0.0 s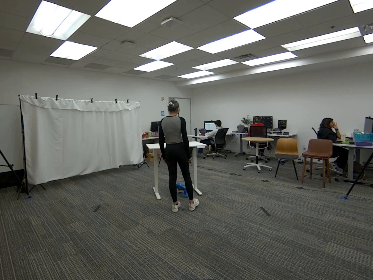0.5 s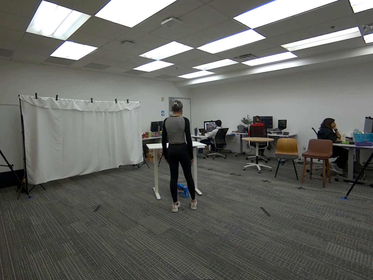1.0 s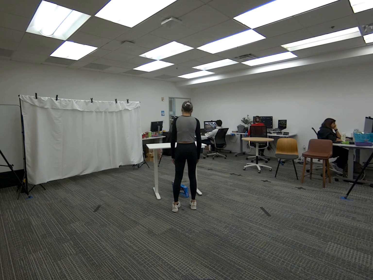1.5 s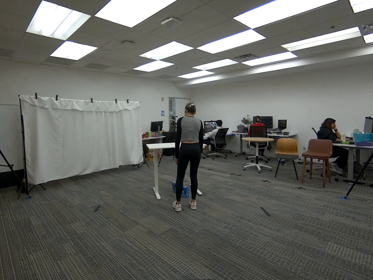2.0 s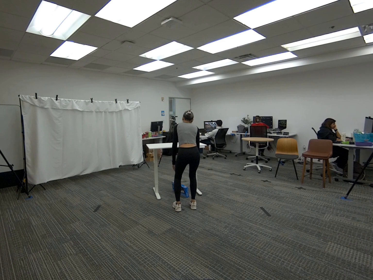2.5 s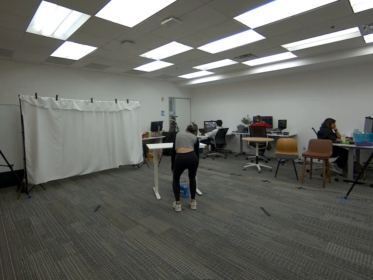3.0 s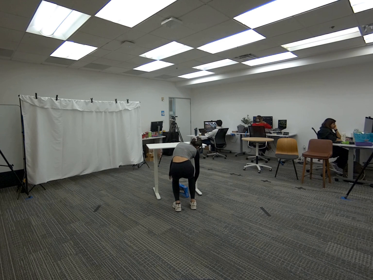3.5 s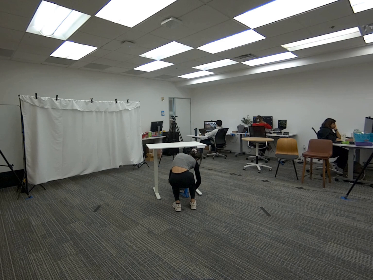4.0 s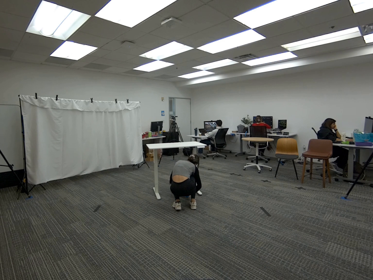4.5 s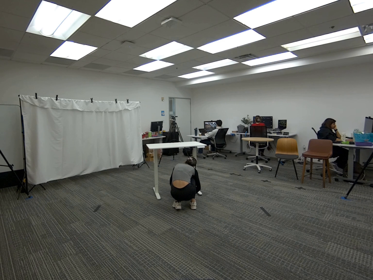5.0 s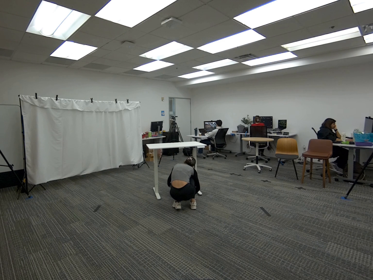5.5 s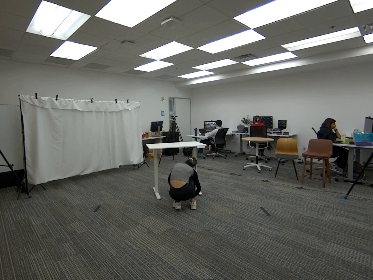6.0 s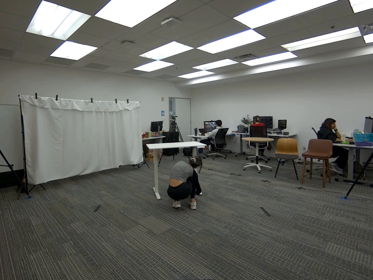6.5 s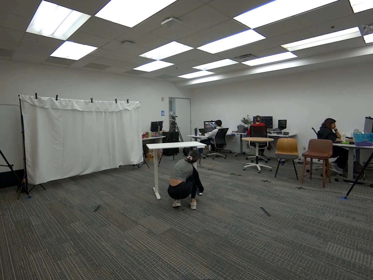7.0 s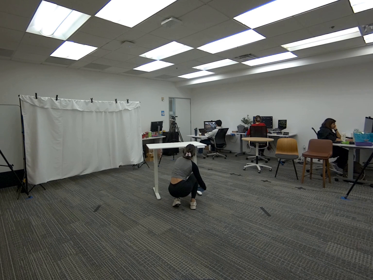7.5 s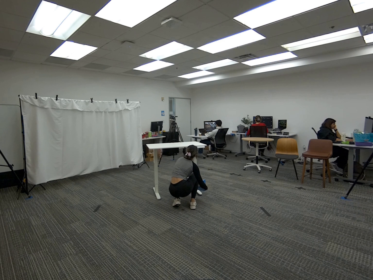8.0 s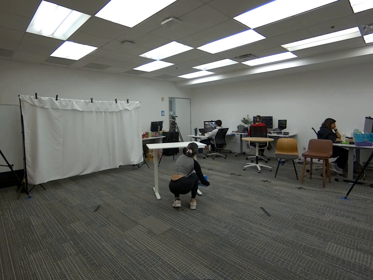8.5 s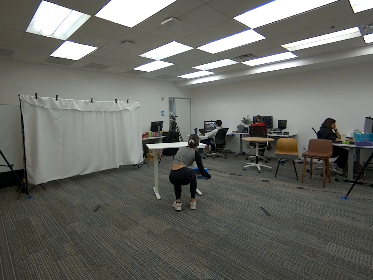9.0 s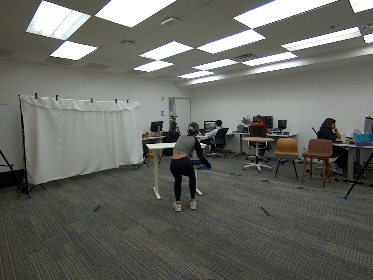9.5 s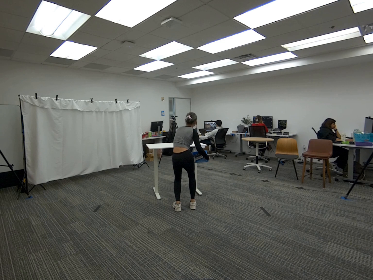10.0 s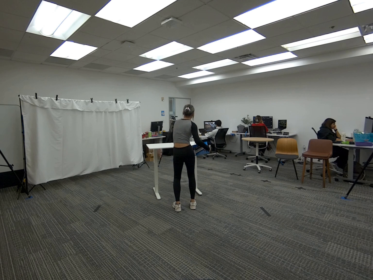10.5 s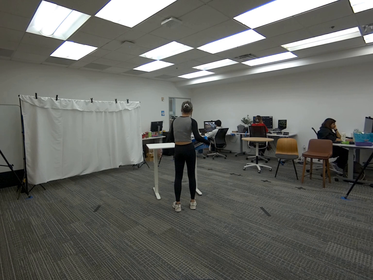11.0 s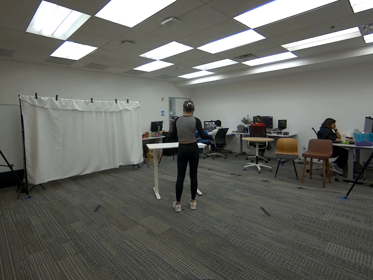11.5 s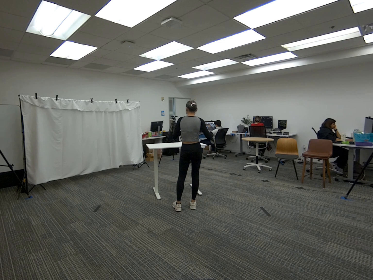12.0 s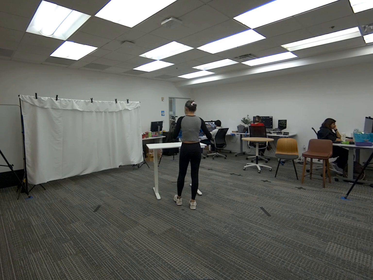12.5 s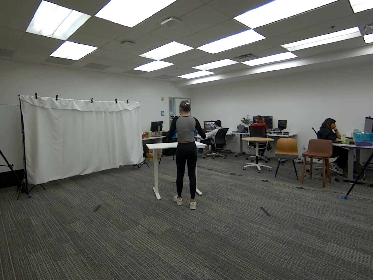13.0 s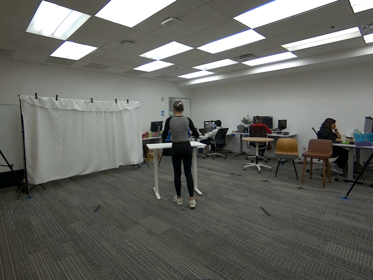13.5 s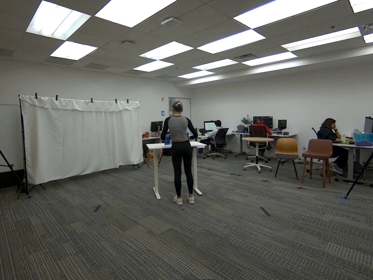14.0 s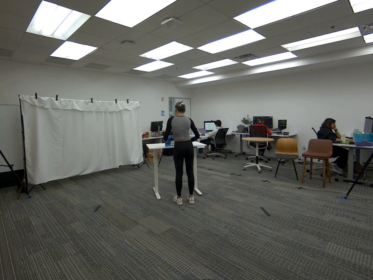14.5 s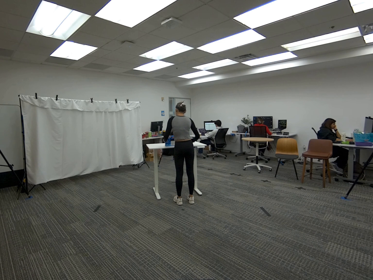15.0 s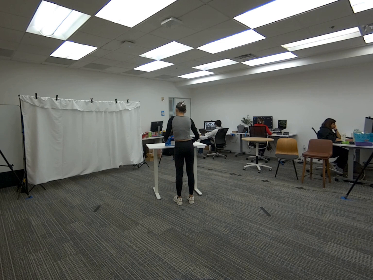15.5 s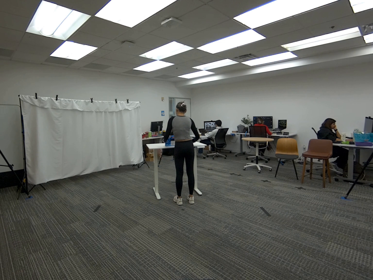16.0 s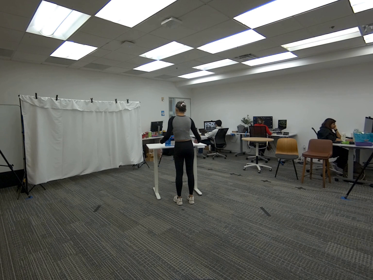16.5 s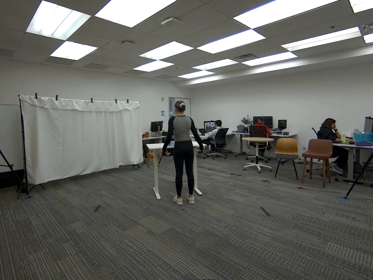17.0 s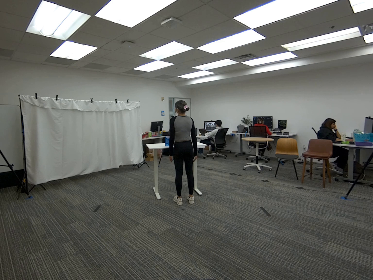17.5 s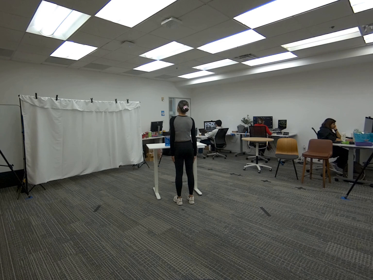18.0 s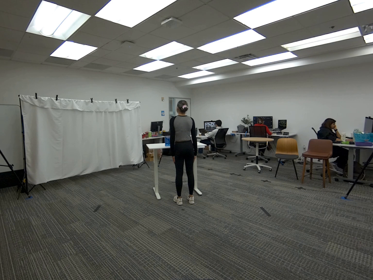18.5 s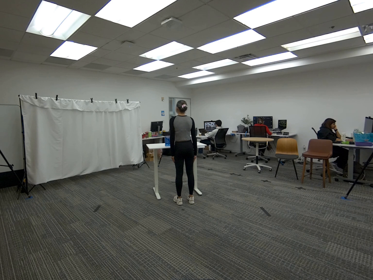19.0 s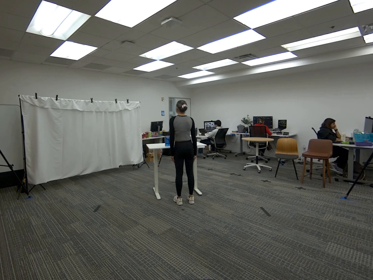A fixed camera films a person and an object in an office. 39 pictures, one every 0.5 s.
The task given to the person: Walk to the keyboard box under the white desk and pick up the keyboard box with both hands, and place the keyboard box on the white desk.
